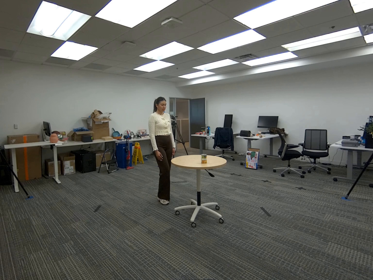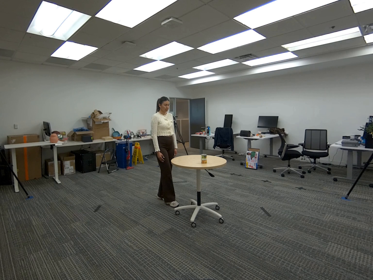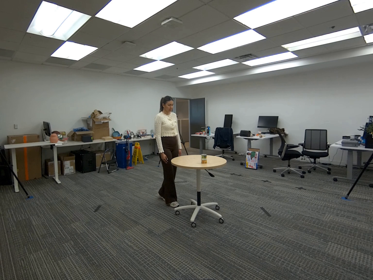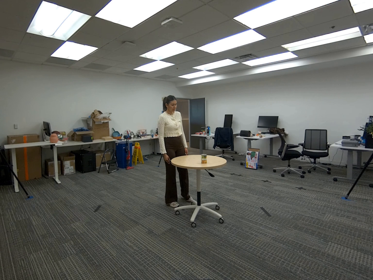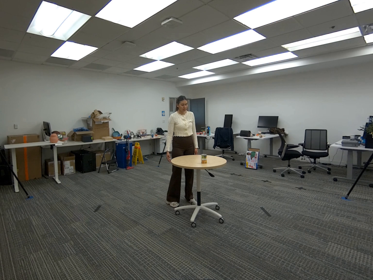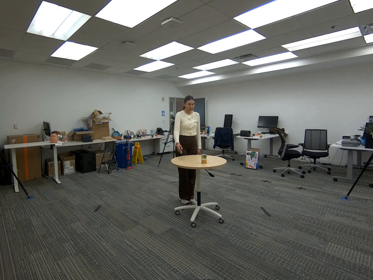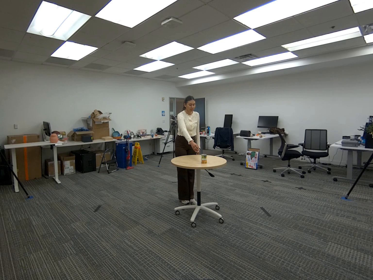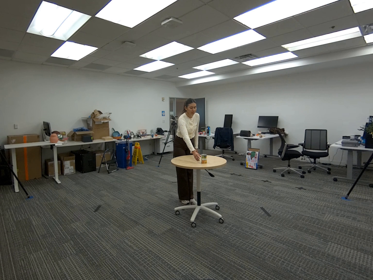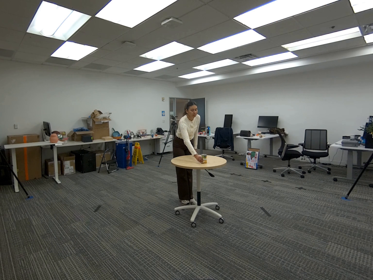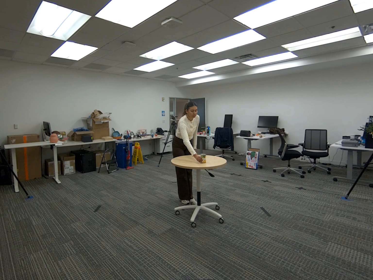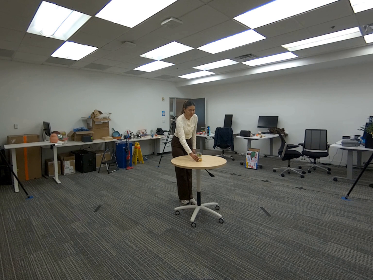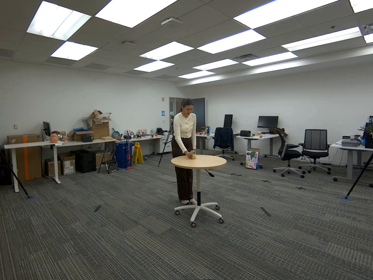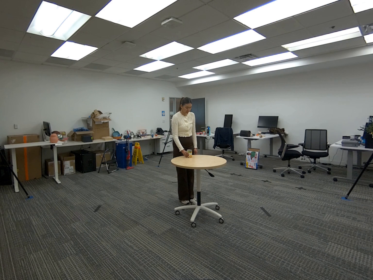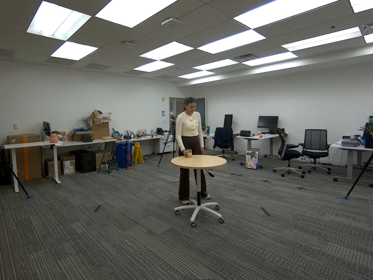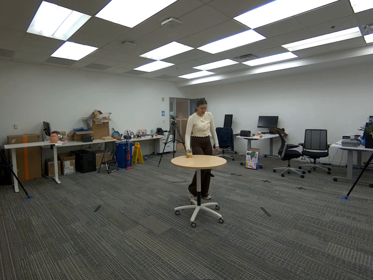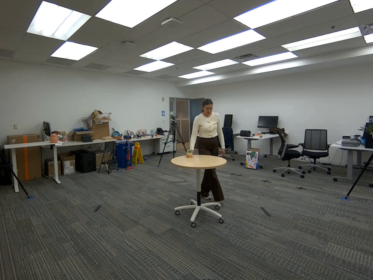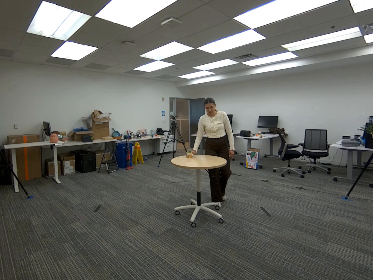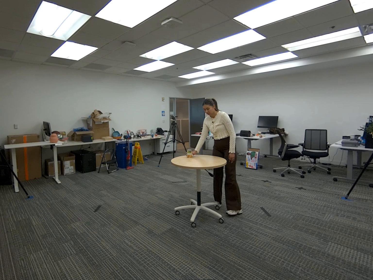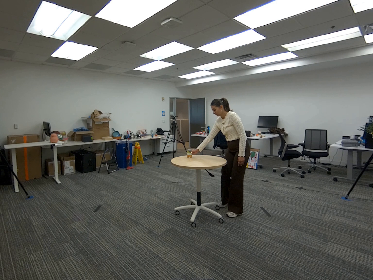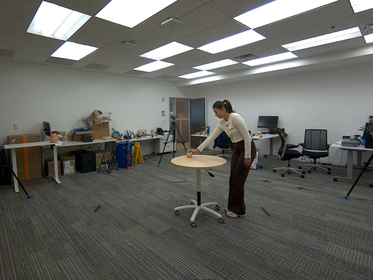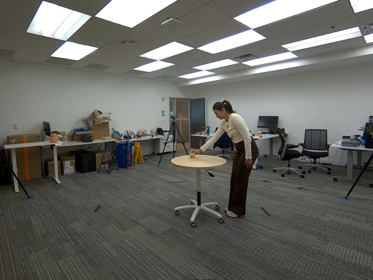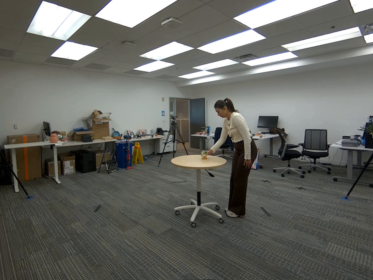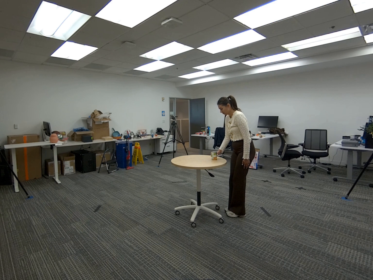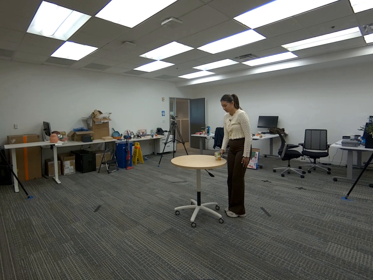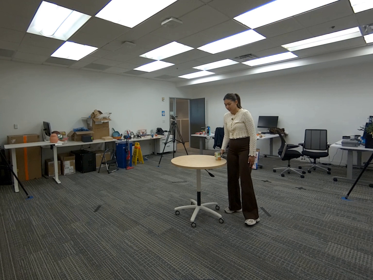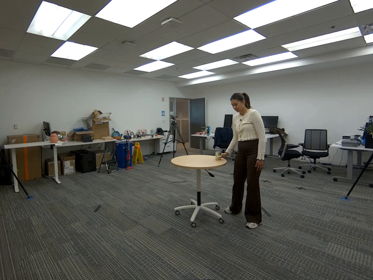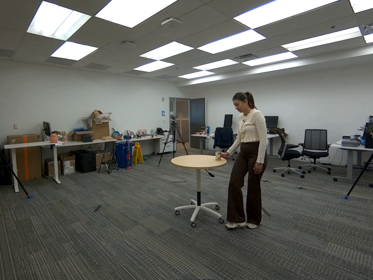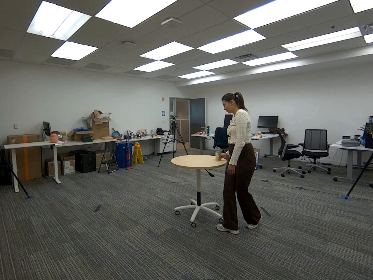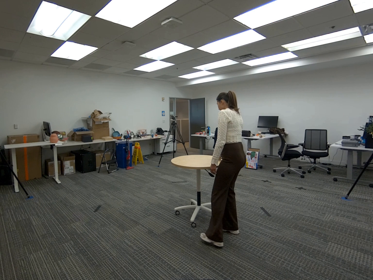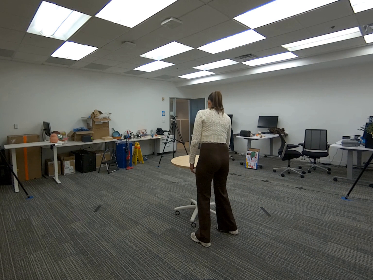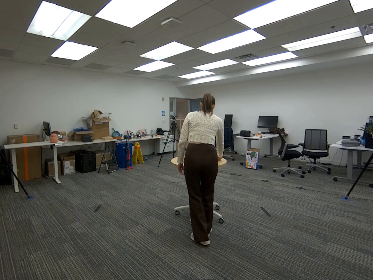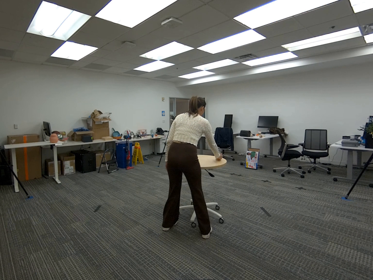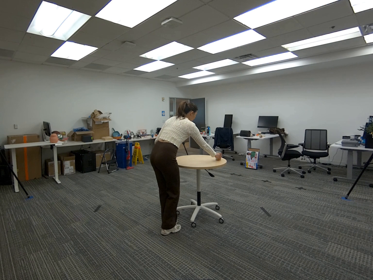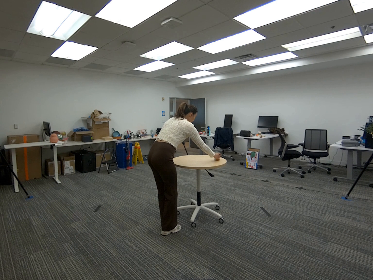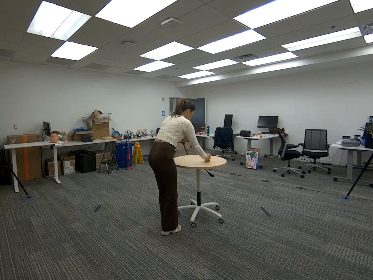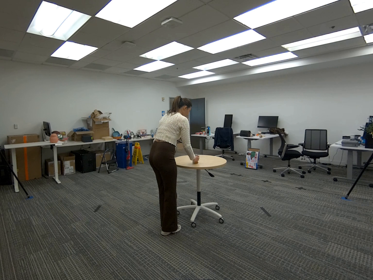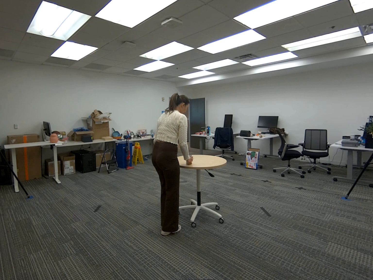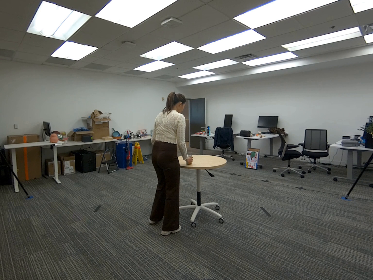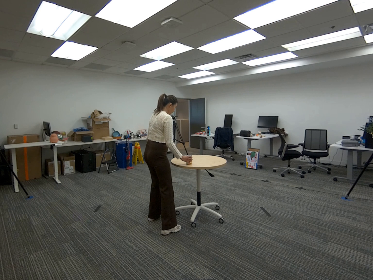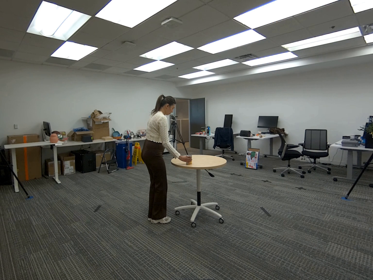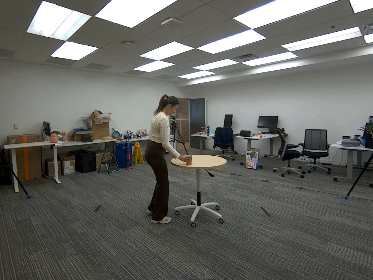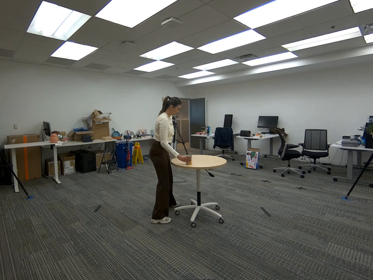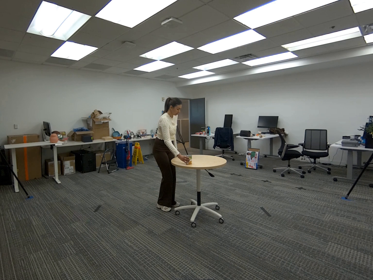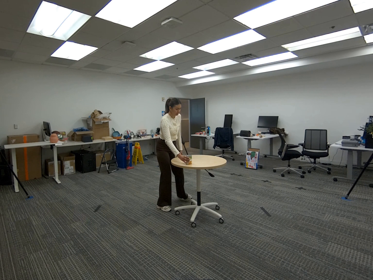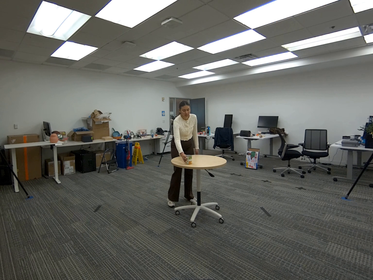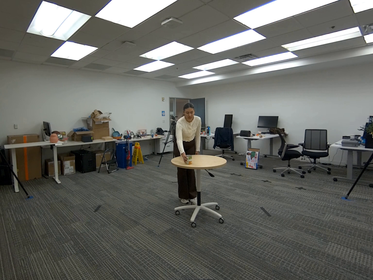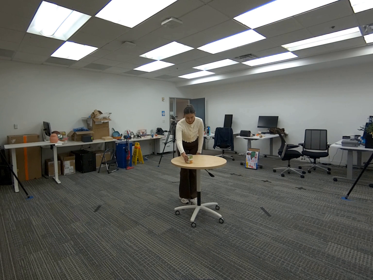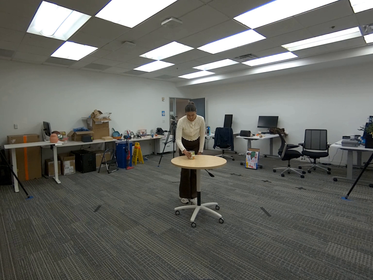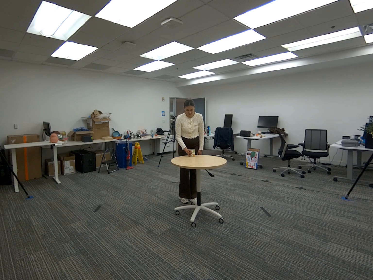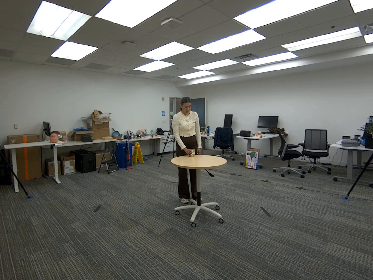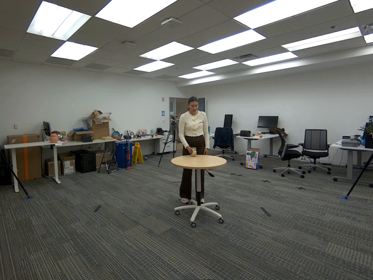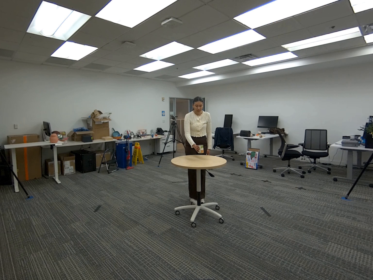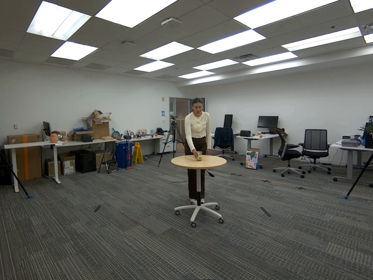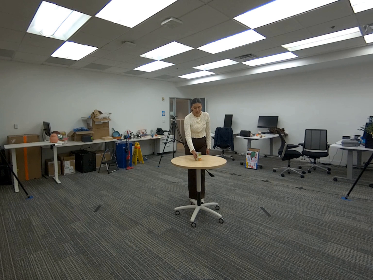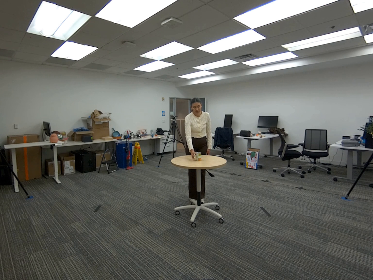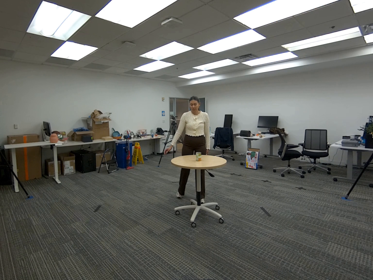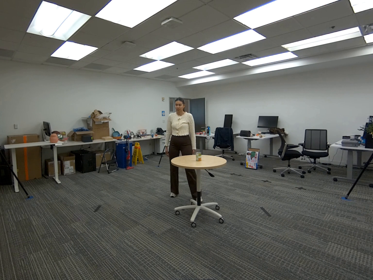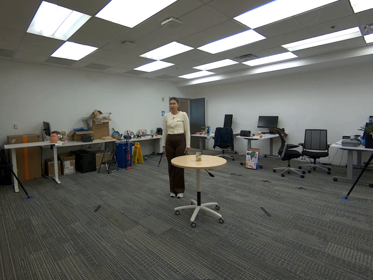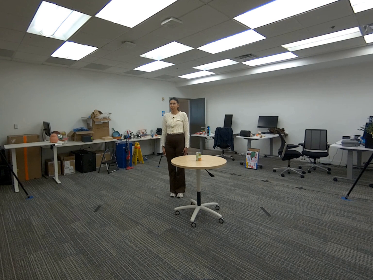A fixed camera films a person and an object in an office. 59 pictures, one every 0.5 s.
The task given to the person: Walk over to the corn can on the round table and pull the corn can towards you. Continue to pull the can towards you as you move around the table. Place the corn can in the center of the table when complete.
